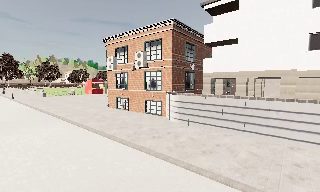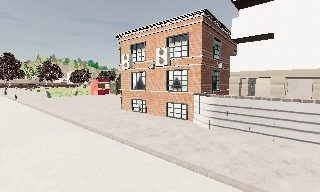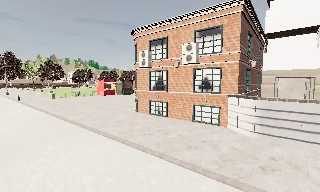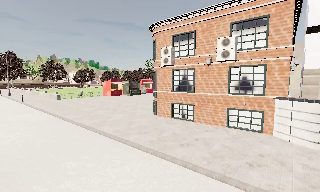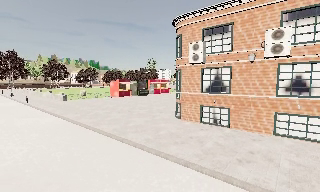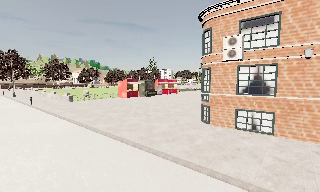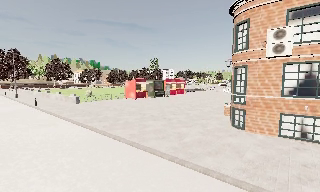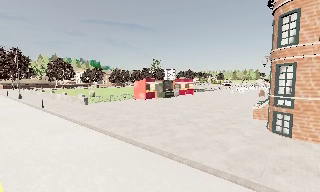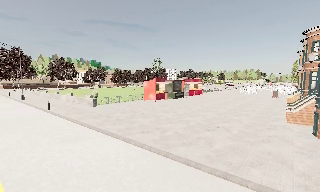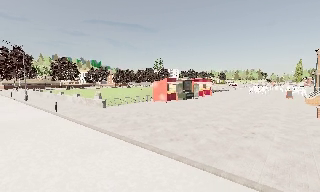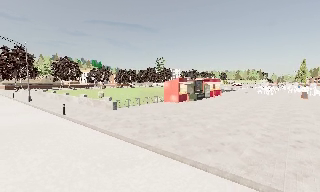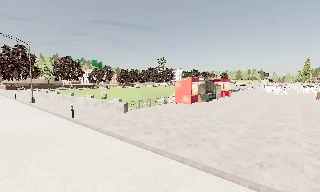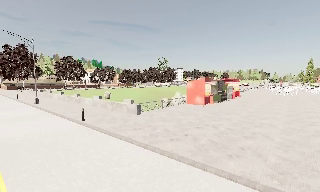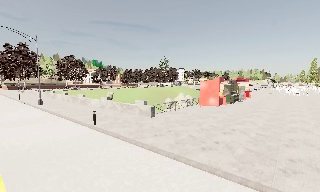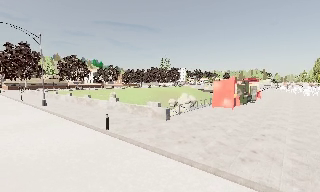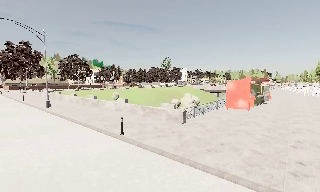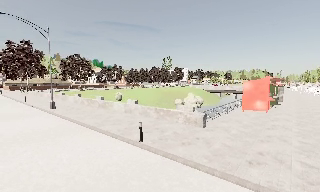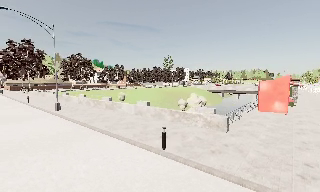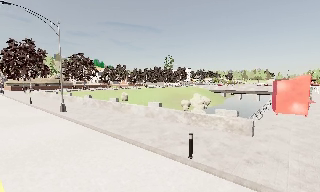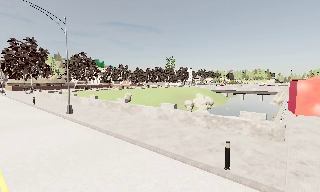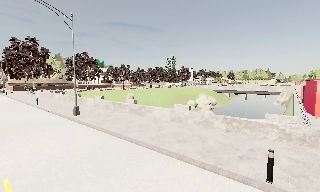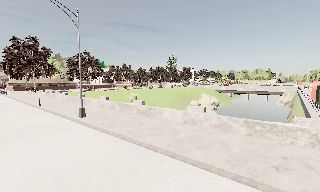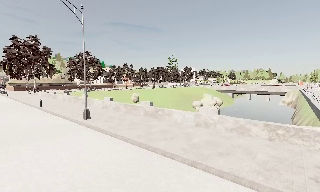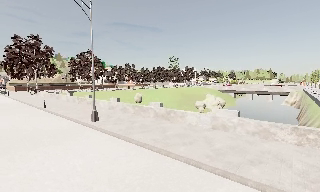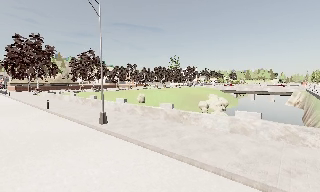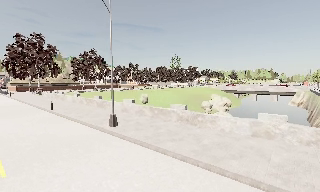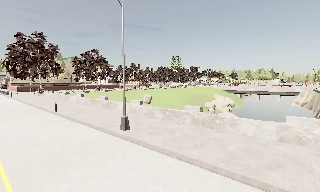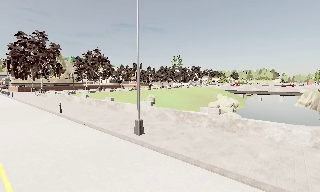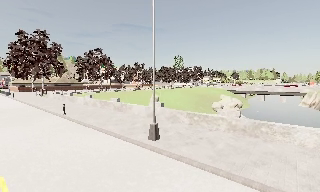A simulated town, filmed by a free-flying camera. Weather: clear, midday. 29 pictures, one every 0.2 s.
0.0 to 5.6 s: The camera travels to its left and forward, about 40 m, so close, fixed things drift to the right. It loses speed.
The film runs forward here.
